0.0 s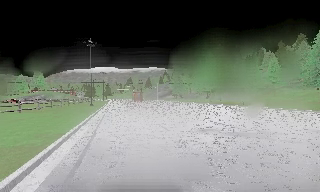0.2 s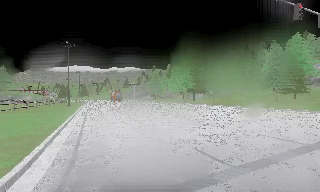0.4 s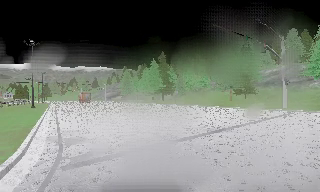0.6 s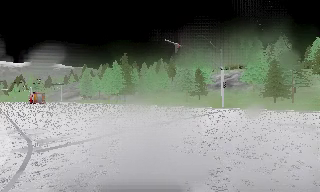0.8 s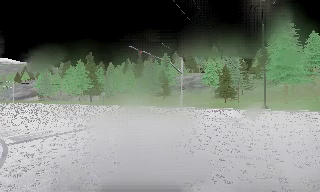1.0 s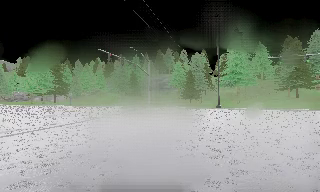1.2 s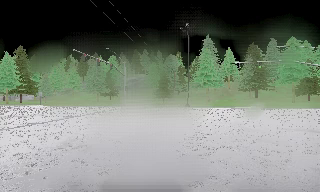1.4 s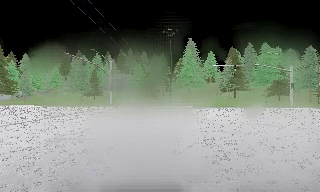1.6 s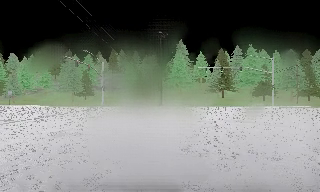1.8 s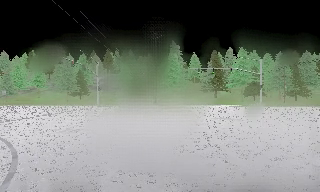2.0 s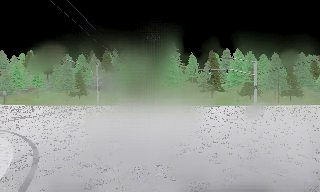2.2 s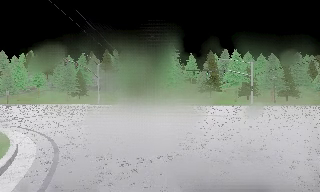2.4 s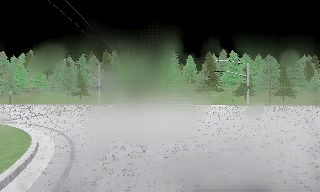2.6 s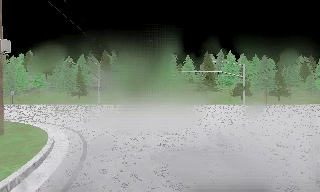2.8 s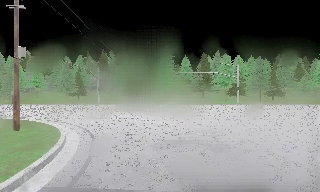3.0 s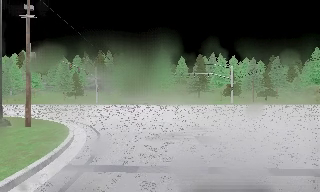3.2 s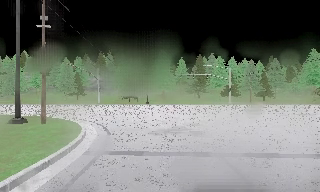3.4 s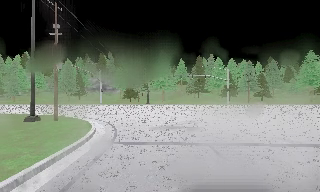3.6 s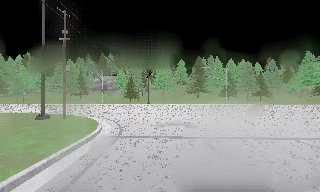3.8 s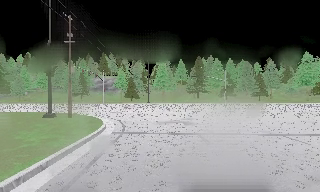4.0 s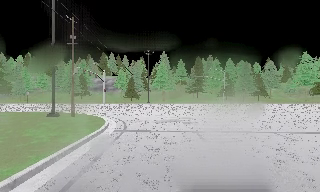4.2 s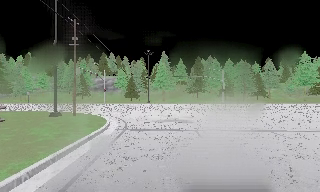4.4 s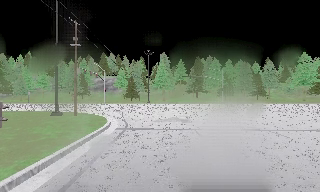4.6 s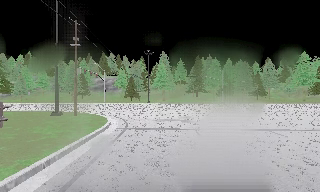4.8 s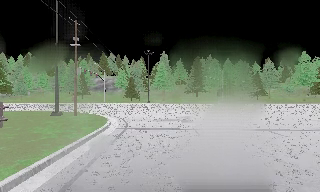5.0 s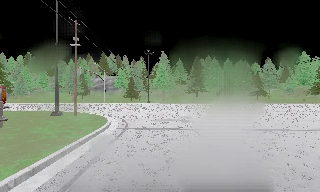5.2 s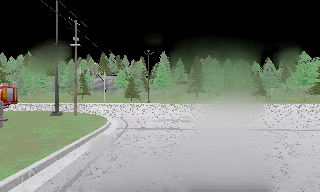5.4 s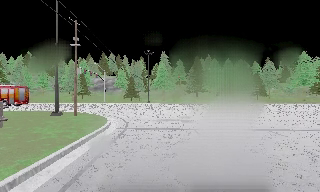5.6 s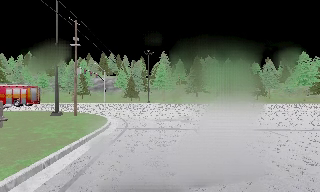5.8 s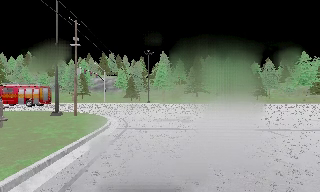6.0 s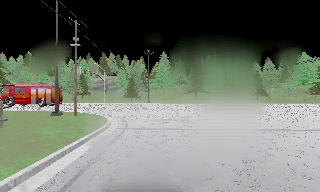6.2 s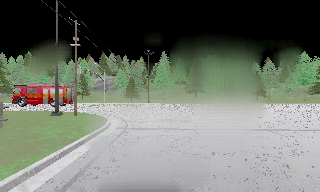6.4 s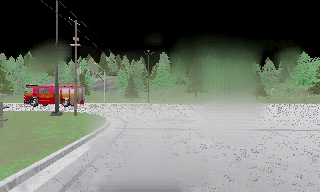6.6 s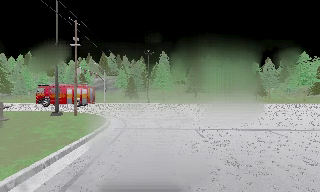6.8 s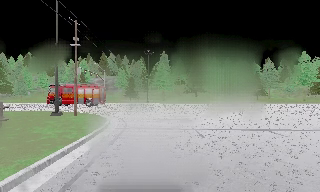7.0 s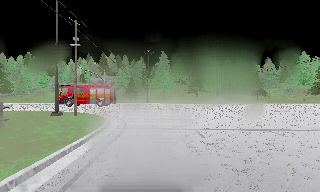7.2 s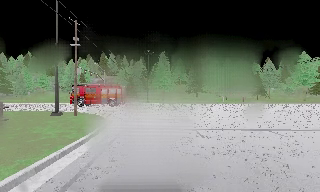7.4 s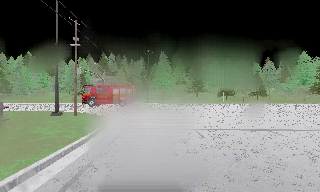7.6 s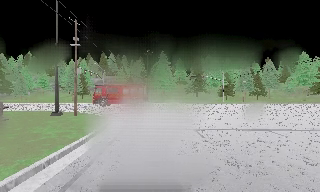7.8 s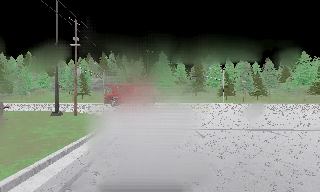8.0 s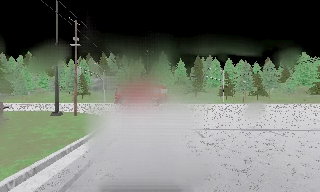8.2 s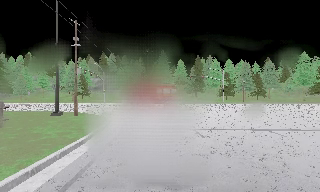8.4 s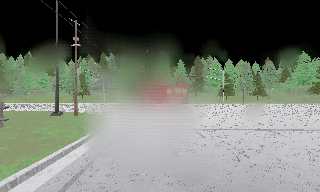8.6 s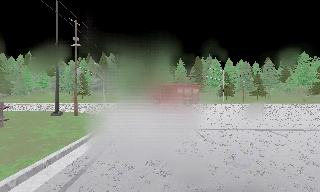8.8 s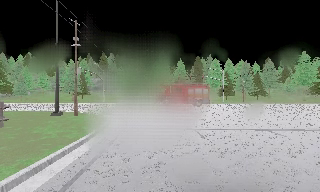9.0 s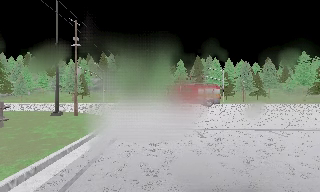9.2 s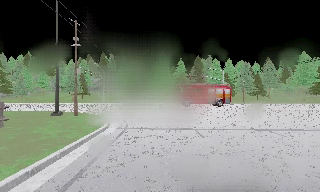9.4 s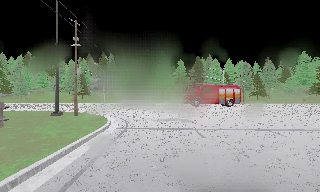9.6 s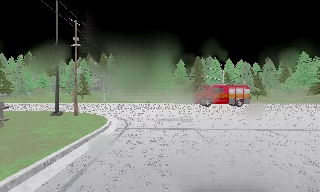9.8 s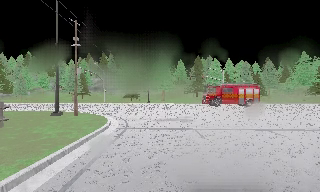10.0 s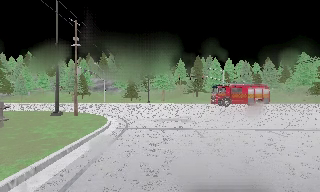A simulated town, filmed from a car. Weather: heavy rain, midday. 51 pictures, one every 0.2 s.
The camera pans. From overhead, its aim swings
clockwise.
The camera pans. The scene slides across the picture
to the left.
0.0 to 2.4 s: The camera pans to its right, which is clockwise from overhead, by about 70 degrees. It travels backward, about 17 m. It loses speed.
2.4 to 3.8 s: The camera travels backward, about 7 m, so what stands in front gets smaller.
3.8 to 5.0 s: The camera travels backward, about 1 m, so what stands in front gets smaller. It loses speed.
5.0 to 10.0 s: The camera keeps its place and its aim.
The film runs backward here.
